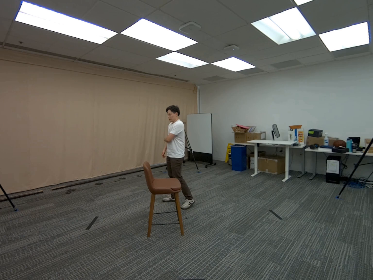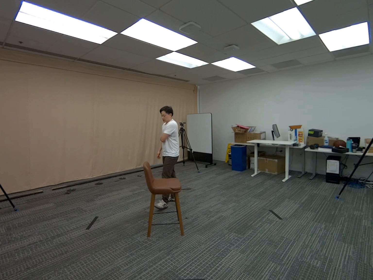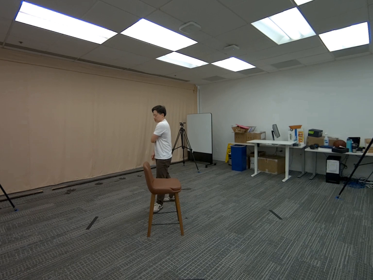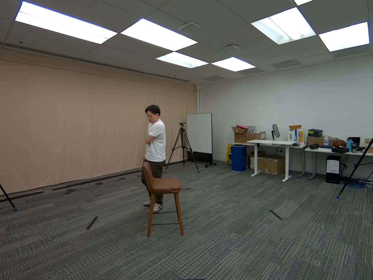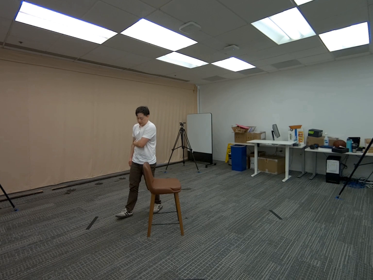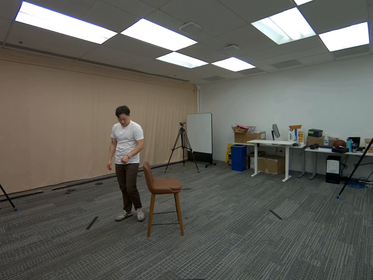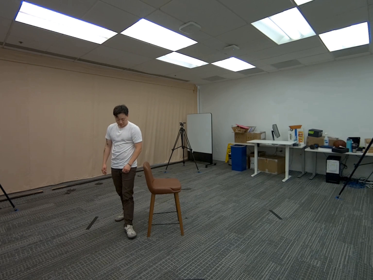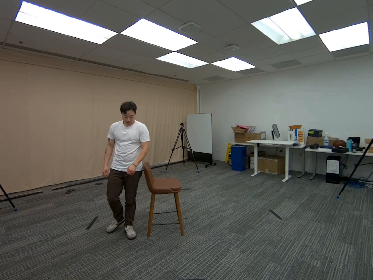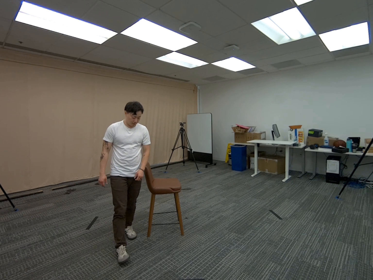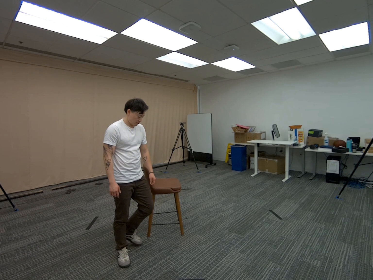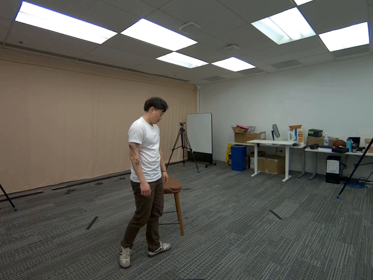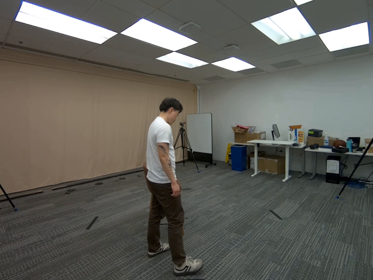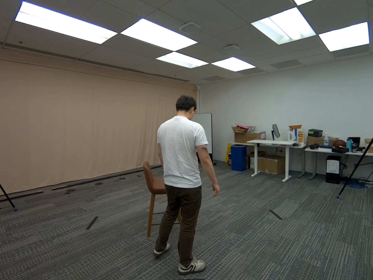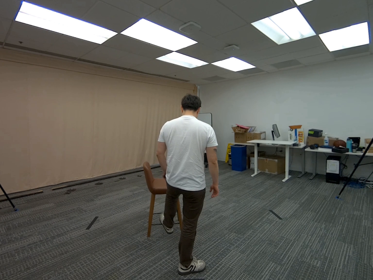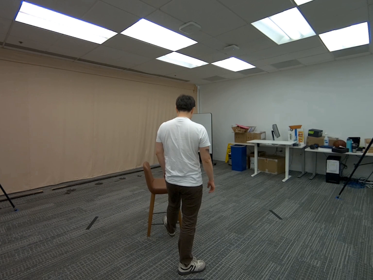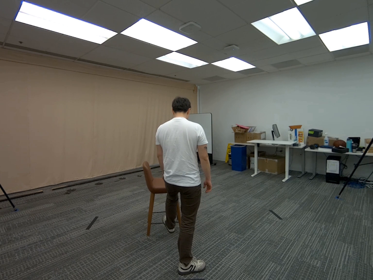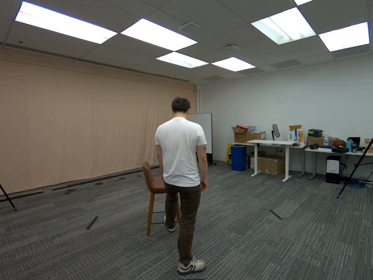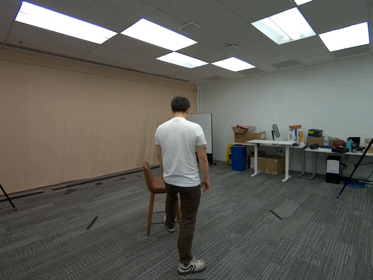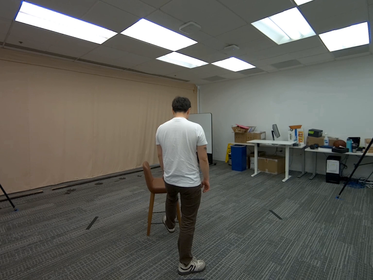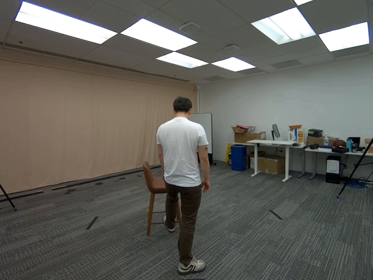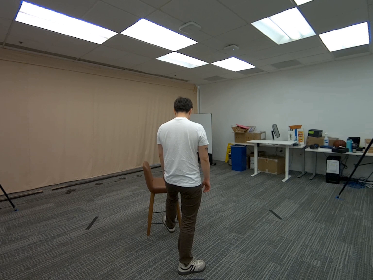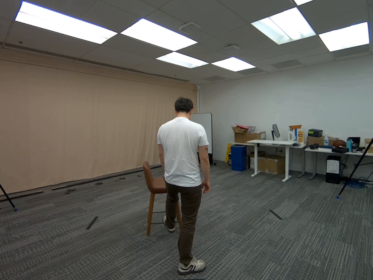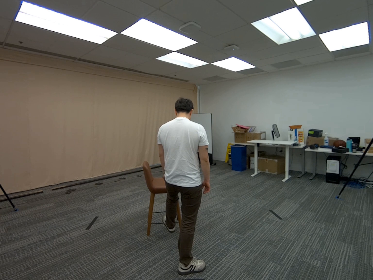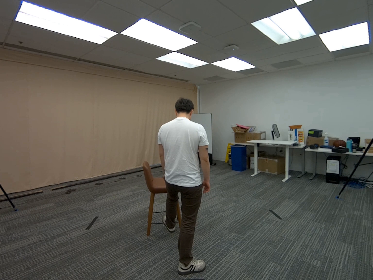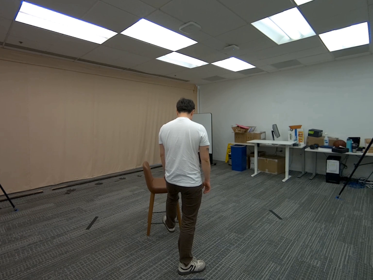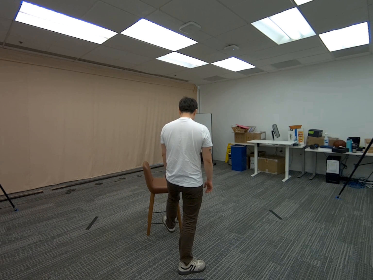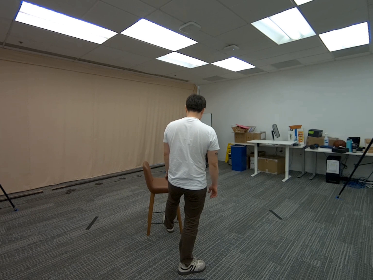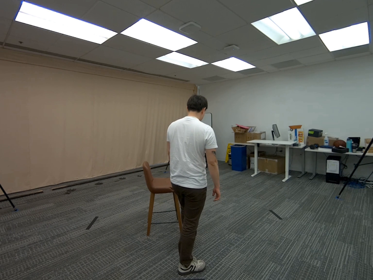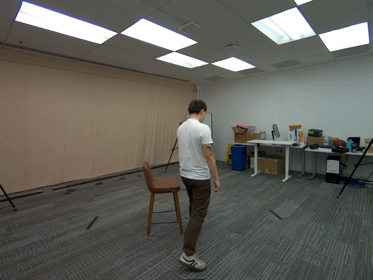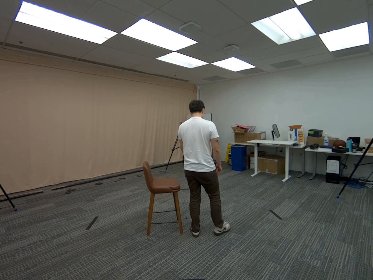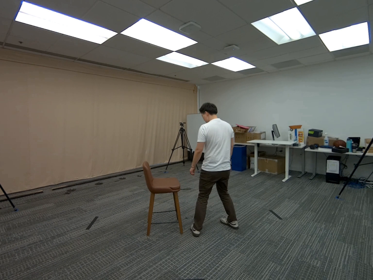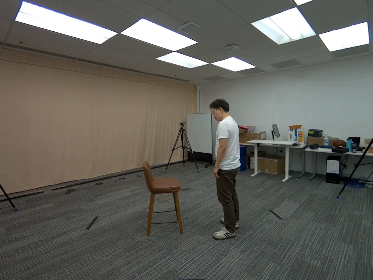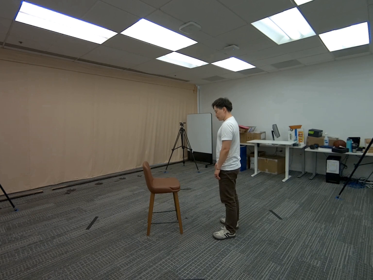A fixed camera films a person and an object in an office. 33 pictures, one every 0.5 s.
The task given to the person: Walk over to the tall bar stool and step on the tall bar stool using your left foot. Step off the tall bar stool.
